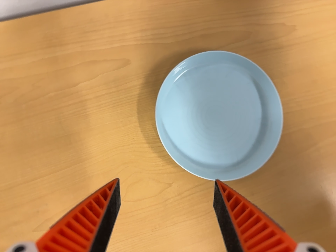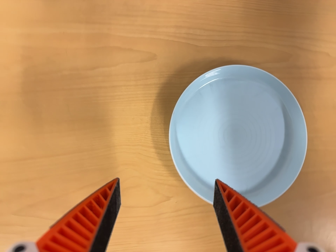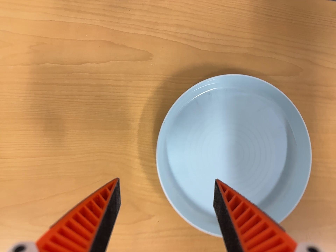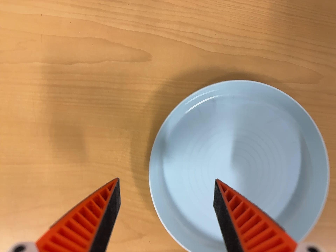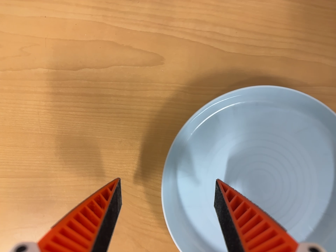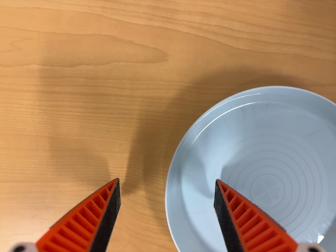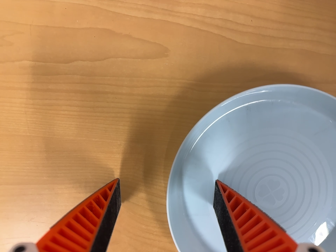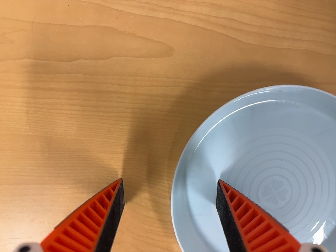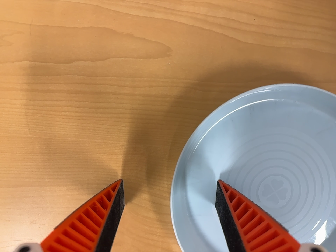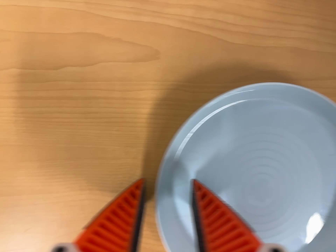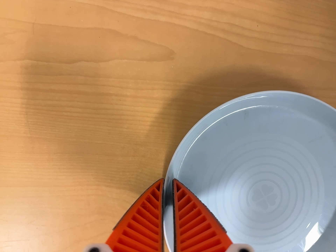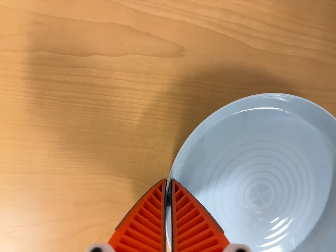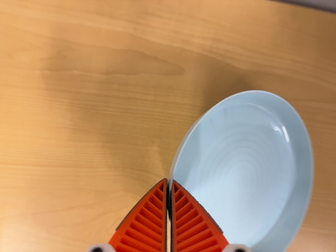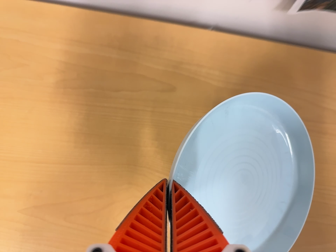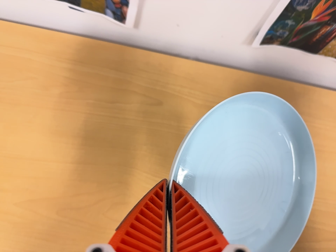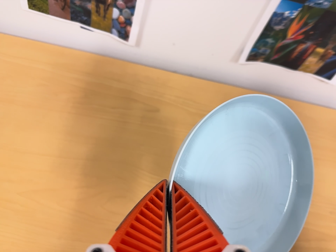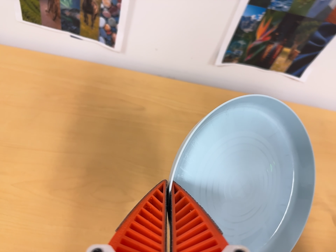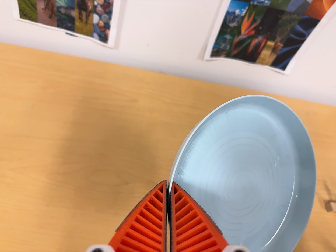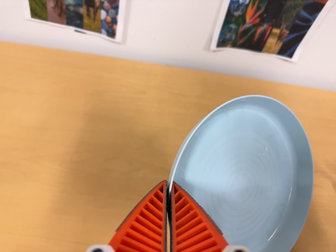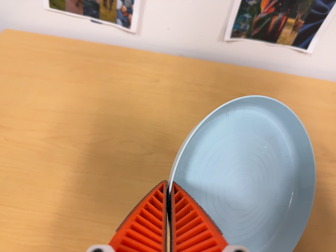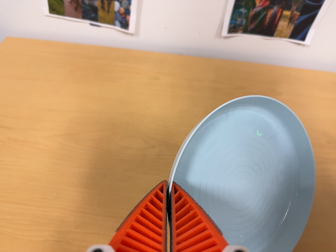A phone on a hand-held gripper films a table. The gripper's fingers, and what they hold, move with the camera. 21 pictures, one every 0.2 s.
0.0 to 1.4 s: The camera travels forward and toward the top of its view, about 16 cm, so what stands in front looms larger. Its aim tips toward the bottom of its view by about 10 degrees. It rolls about its line of sight by about 20 degrees, and the scene rotates clockwise.
1.4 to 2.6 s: The camera travels backward, about 14 cm, so what stands in front gets smaller. Its aim tips toward the top of its view by about 15 degrees.
2.6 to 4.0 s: The camera travels toward the bottom of its view and backward, about 36 cm. Its aim tips toward the top of its view by about 30 degrees.
The film runs forward here.
